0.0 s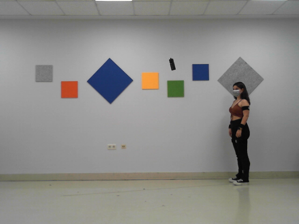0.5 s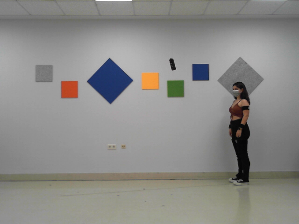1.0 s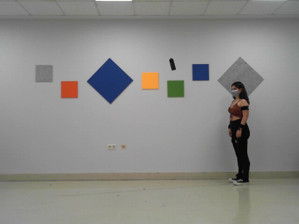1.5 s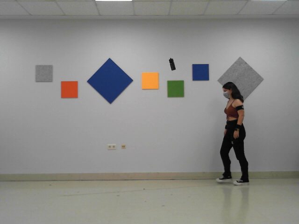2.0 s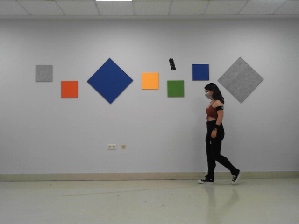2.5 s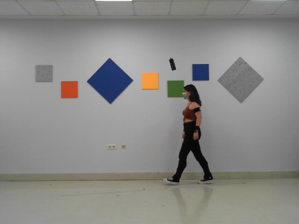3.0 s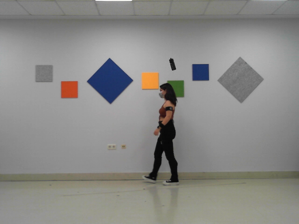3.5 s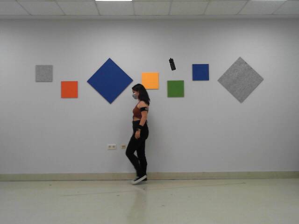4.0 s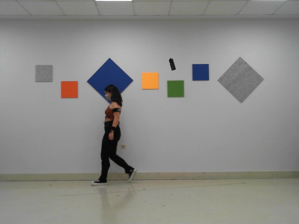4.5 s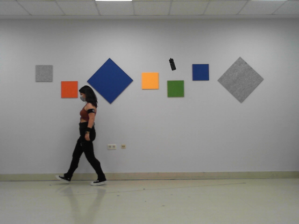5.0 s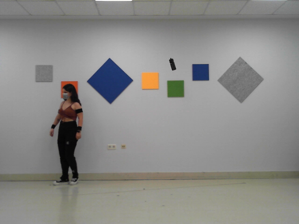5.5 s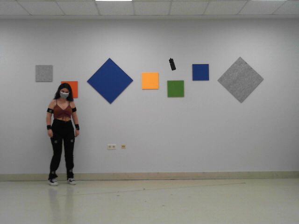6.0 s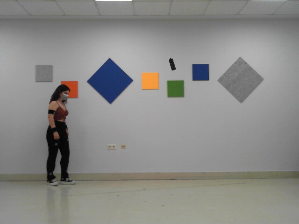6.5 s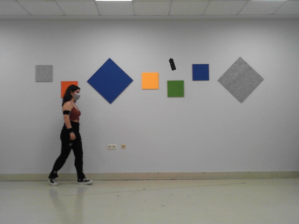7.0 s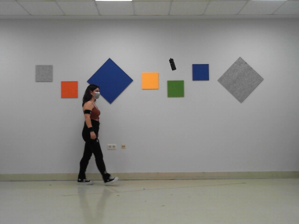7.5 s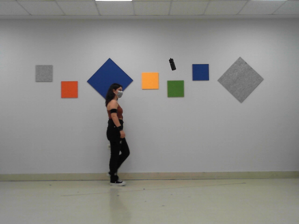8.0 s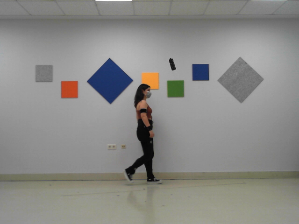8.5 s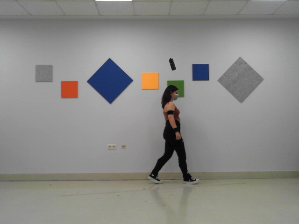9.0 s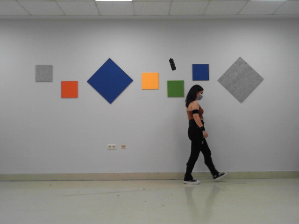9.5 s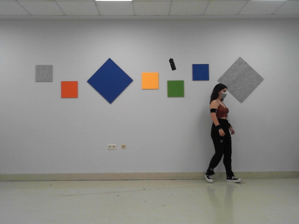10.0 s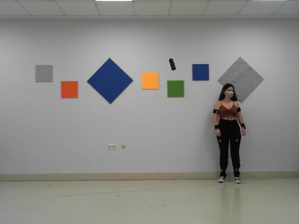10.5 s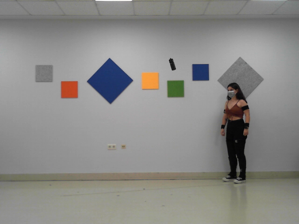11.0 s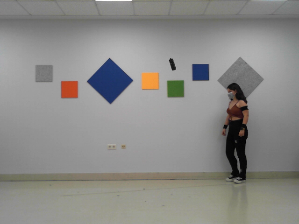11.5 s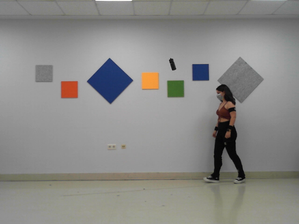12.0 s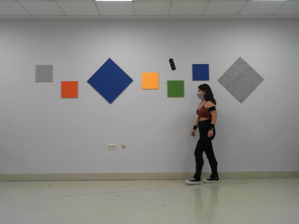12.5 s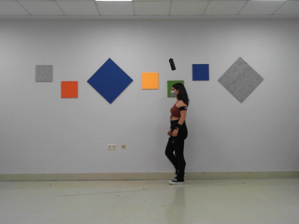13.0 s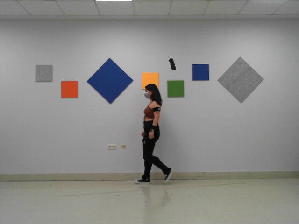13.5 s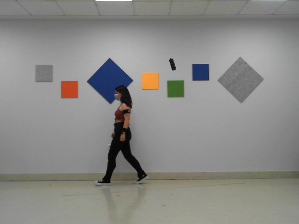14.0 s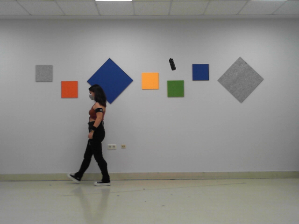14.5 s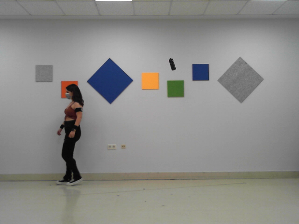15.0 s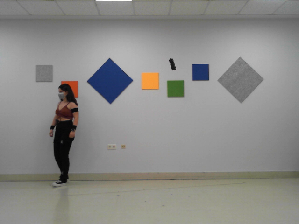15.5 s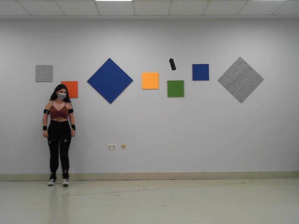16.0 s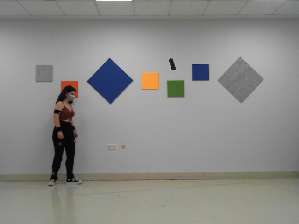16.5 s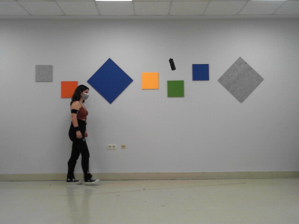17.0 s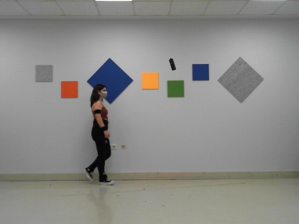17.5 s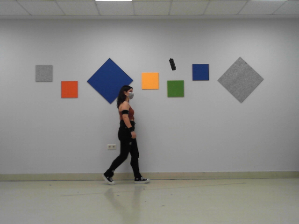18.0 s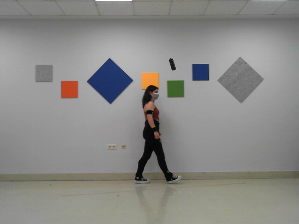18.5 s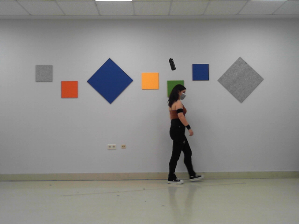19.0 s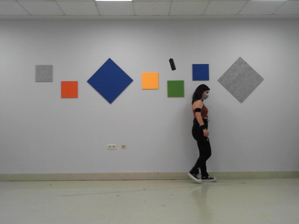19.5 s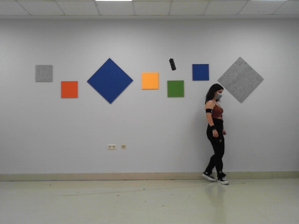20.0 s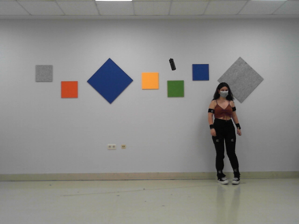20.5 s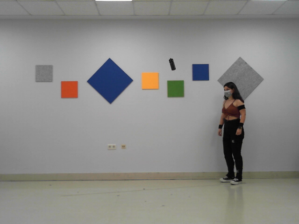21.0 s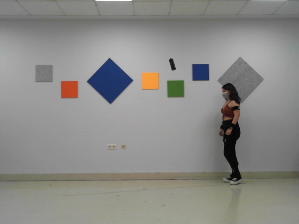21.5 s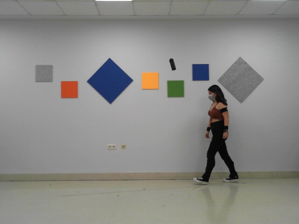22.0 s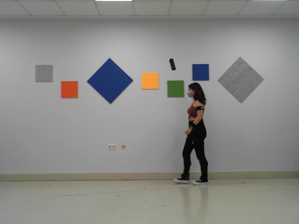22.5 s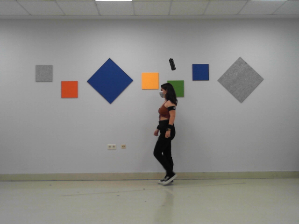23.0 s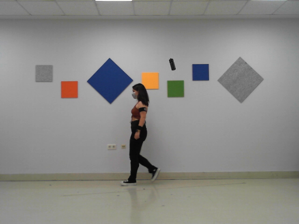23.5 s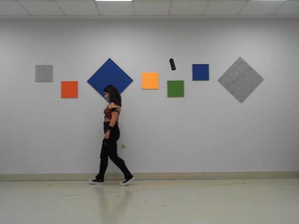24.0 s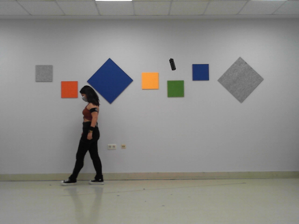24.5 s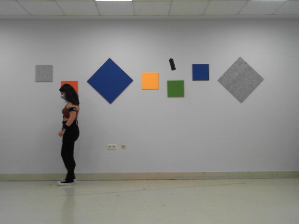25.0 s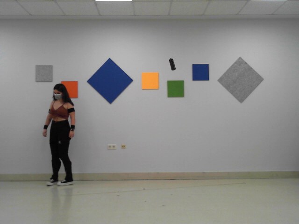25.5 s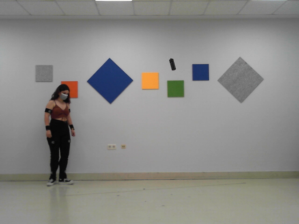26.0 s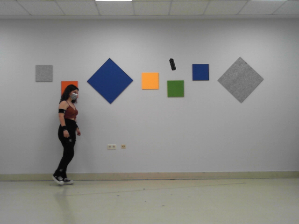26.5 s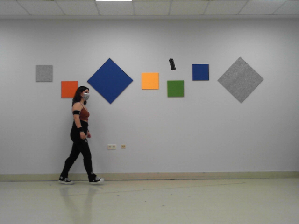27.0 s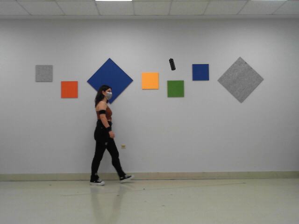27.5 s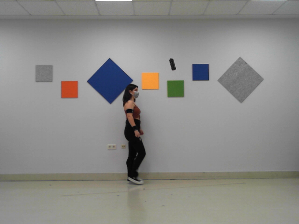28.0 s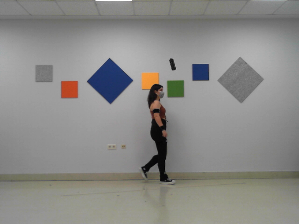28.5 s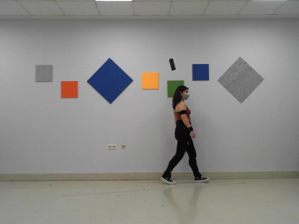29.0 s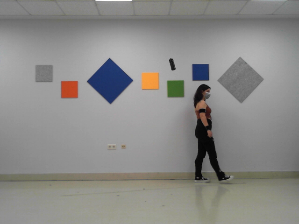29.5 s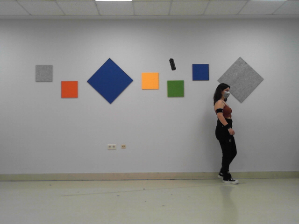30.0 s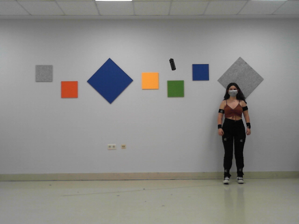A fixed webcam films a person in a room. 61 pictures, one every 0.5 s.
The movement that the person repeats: Walk forward.
